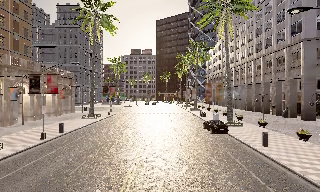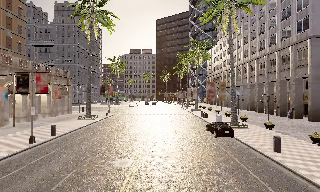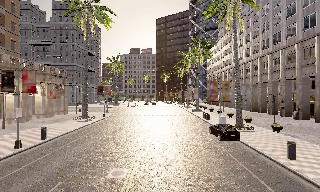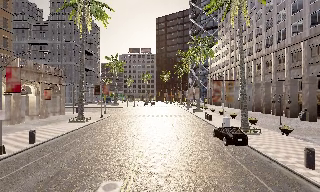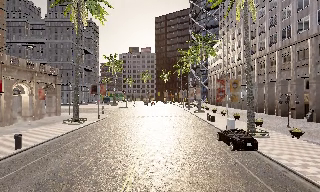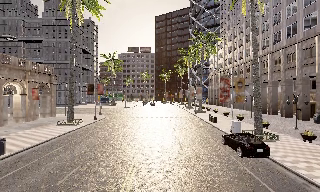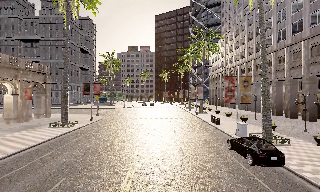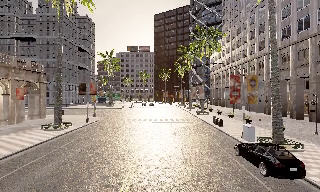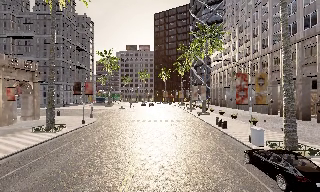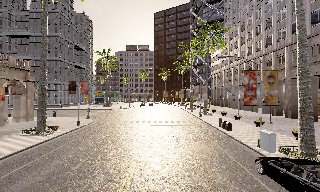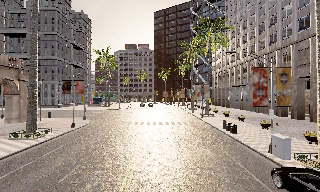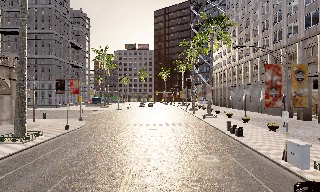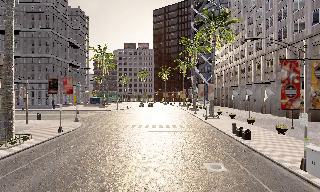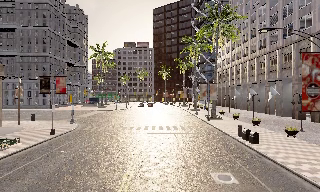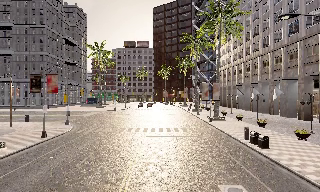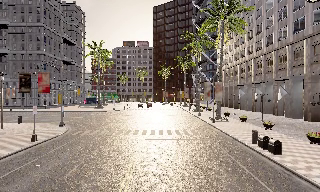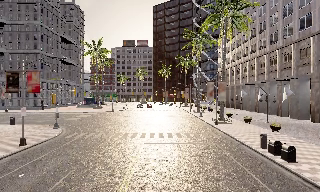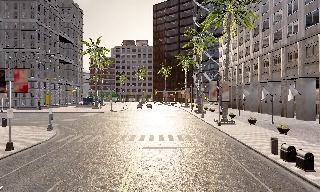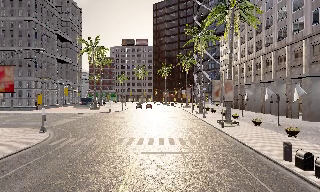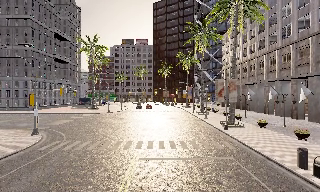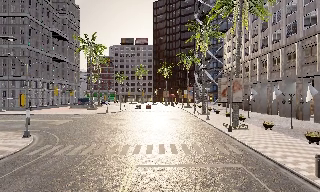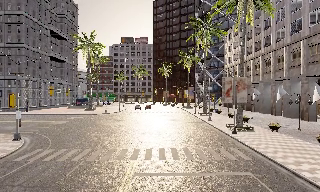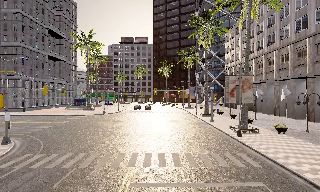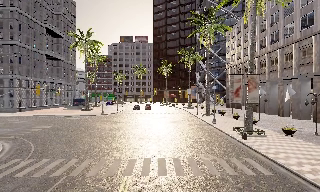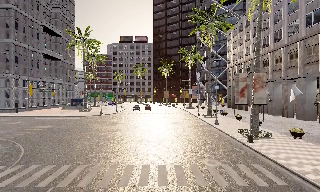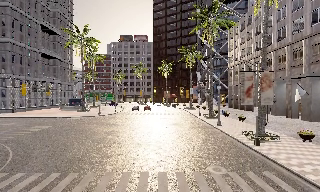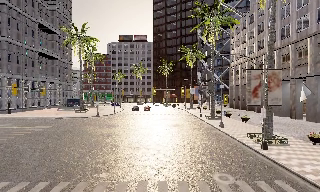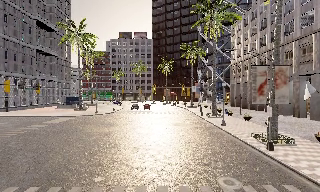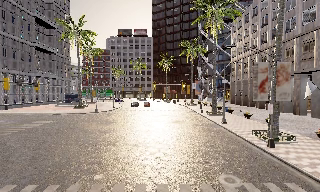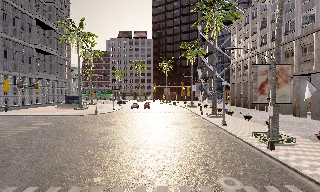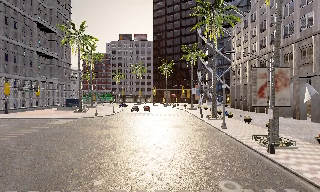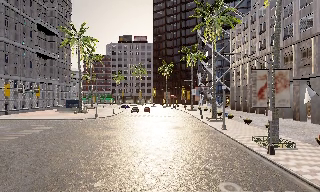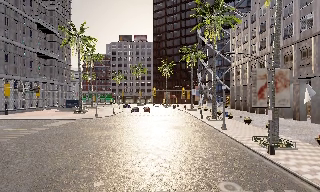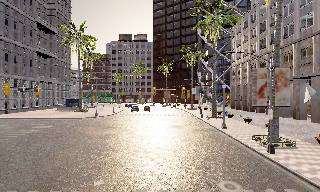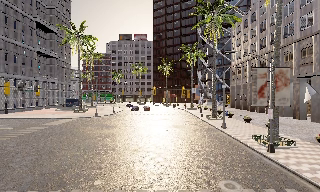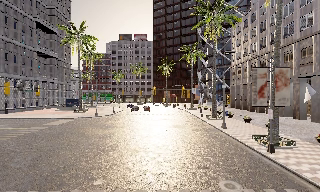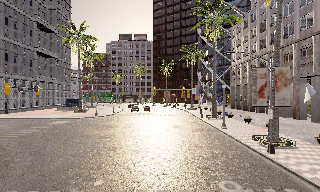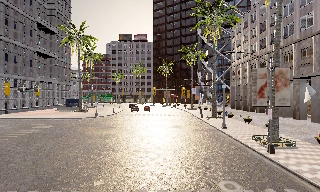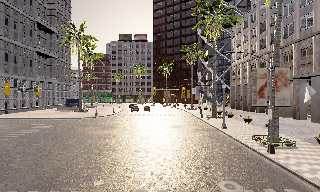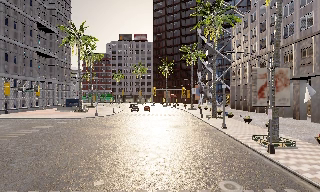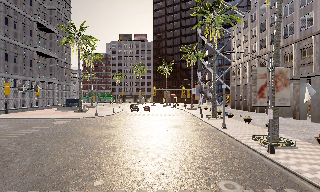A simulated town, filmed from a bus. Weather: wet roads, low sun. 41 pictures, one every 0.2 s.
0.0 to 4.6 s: The camera travels forward, about 30 m, so what stands in front looms larger.
4.6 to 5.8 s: The camera travels forward, about 4 m, so what stands in front looms larger. It loses speed.
5.8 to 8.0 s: The camera keeps its place and its aim.
The film runs forward here.
